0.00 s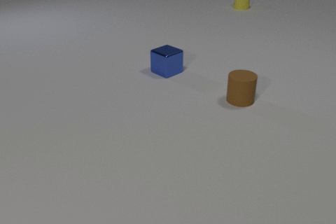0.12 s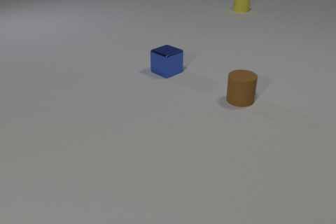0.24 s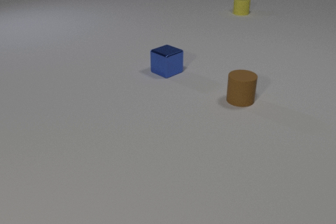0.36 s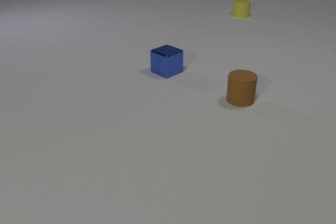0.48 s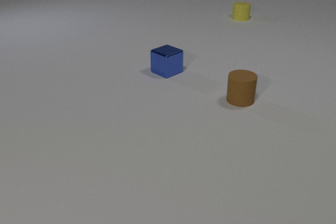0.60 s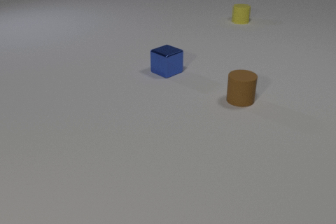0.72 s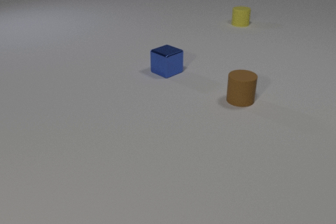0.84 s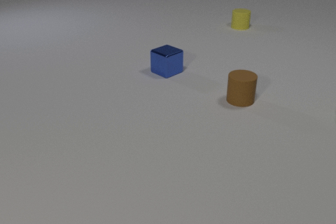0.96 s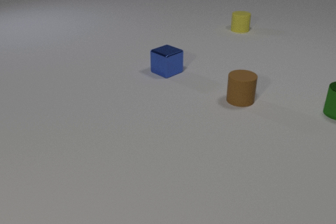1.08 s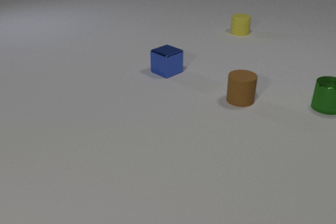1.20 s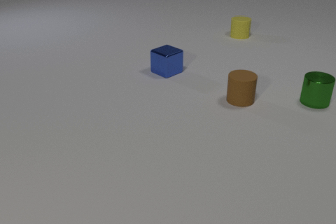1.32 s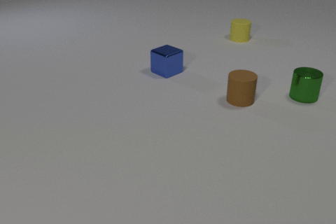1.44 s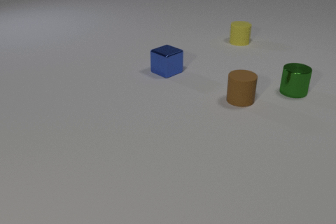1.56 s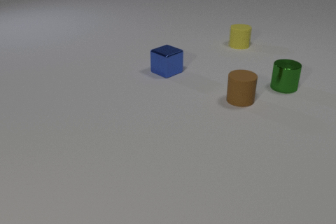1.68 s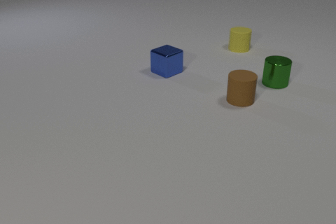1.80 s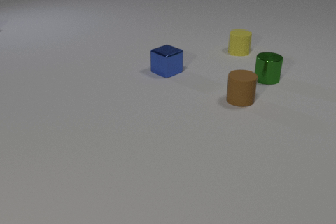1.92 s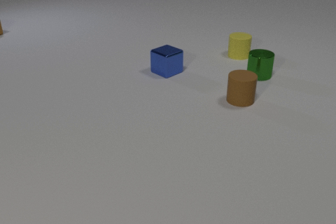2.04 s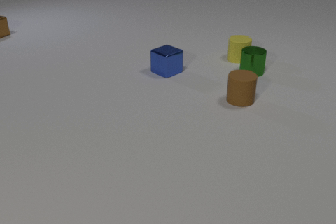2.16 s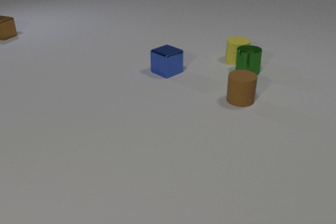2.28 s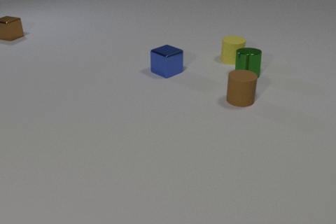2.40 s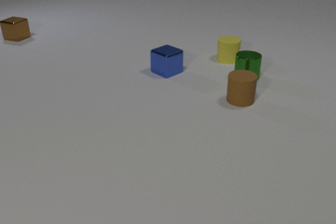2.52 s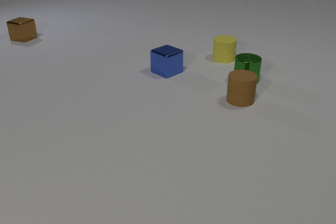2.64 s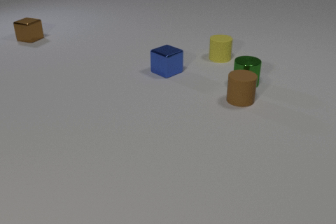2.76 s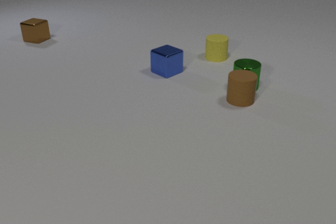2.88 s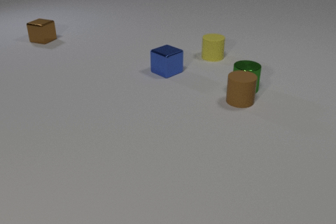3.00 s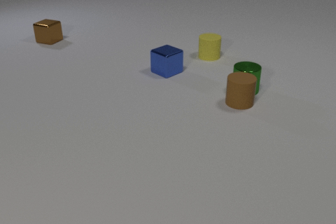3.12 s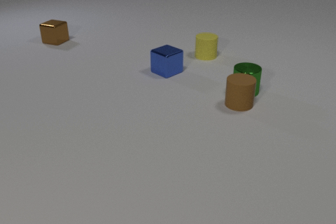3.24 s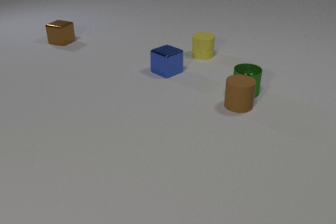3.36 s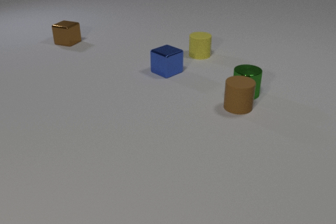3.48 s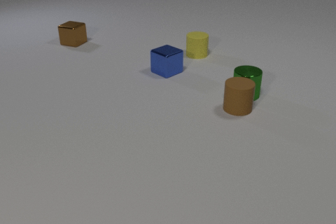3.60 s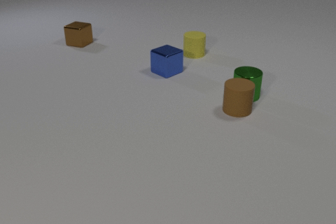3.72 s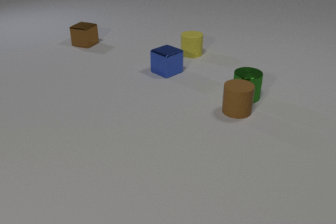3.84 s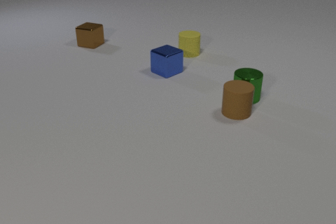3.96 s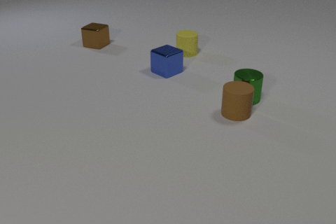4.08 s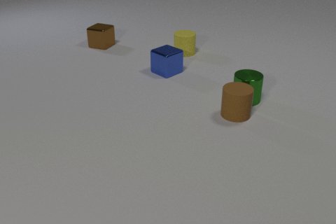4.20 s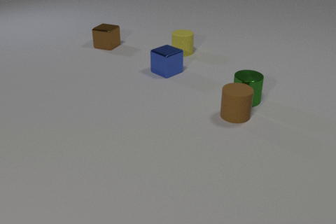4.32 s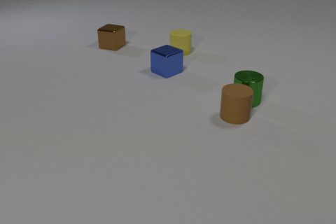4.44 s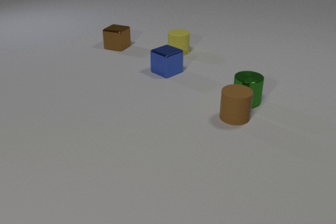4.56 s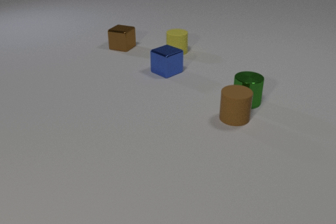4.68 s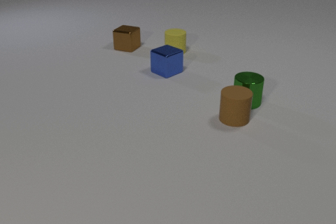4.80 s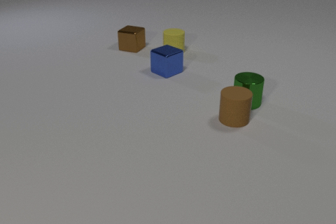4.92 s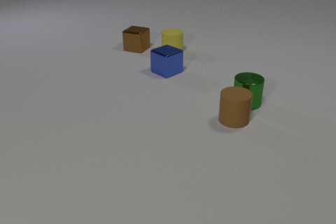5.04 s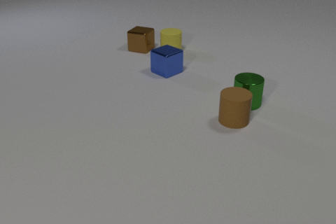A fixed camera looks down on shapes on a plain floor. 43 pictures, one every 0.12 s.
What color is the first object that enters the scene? green.
What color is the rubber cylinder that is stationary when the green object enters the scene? brown.
What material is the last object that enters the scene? metal.
0.00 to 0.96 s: The green metal cylinder comes in at the right edge, slides to the left. The yellow rubber cylinder slides toward the camera.
0.96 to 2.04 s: The green metal cylinder slides to the left and away from the camera. The yellow rubber cylinder slides toward the camera. The brown metal cube comes in at the left edge, slides to the right and toward the camera.
2.04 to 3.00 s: The green metal cylinder slides toward the camera. The yellow rubber cylinder slides to the left. The brown metal cube slides to the right and toward the camera. The green metal cylinder and the yellow rubber cylinder collide. The green metal cylinder and the brown rubber cylinder collide.
3.00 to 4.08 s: The green metal cylinder slides toward the camera. The yellow rubber cylinder slides to the left. The brown rubber cylinder slides toward the camera. The brown metal cube slides to the right and toward the camera.
4.08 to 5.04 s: The green metal cylinder slides toward the camera. The yellow rubber cylinder slides to the left. The brown rubber cylinder slides toward the camera. The brown metal cube slides to the right.
